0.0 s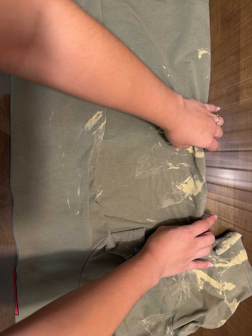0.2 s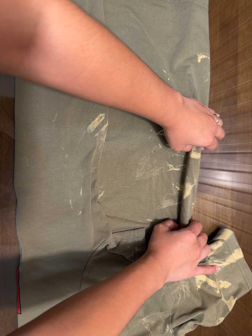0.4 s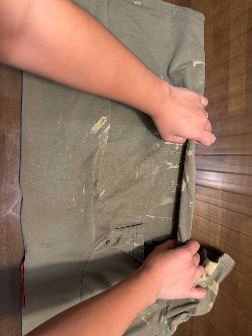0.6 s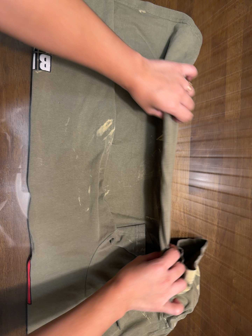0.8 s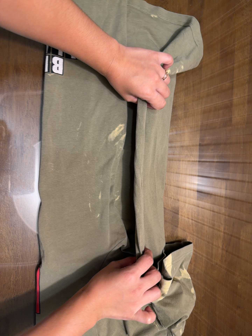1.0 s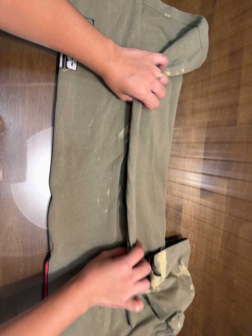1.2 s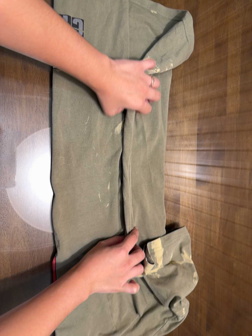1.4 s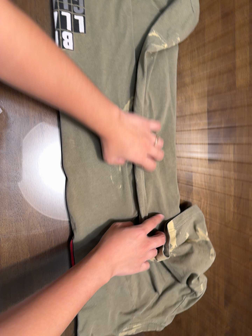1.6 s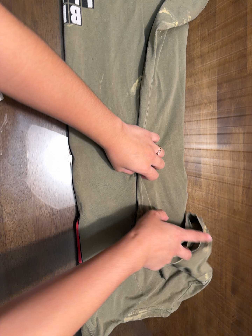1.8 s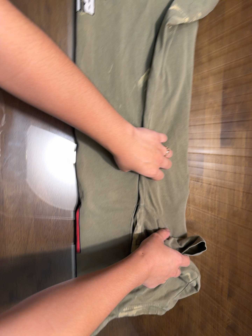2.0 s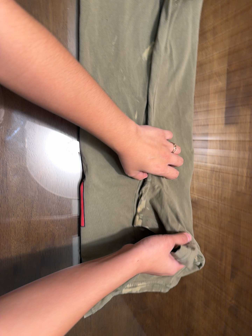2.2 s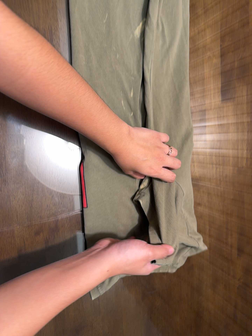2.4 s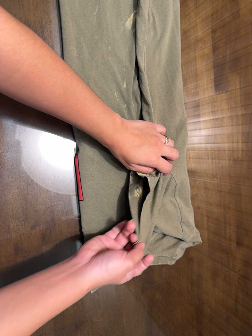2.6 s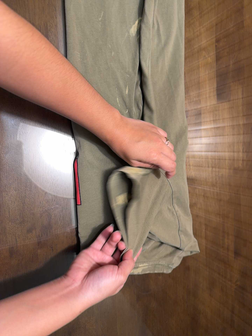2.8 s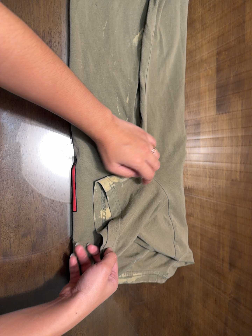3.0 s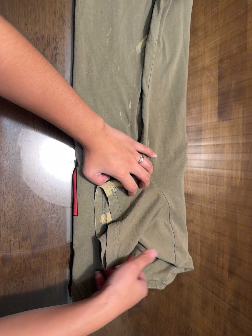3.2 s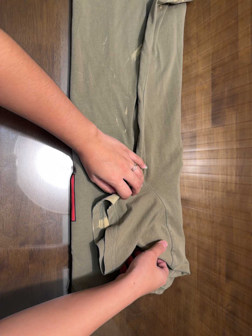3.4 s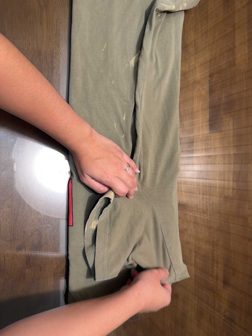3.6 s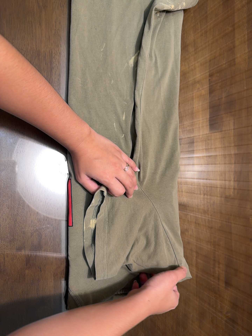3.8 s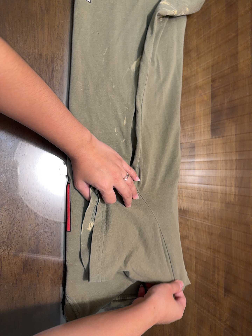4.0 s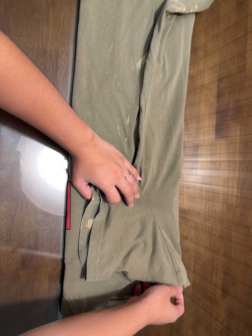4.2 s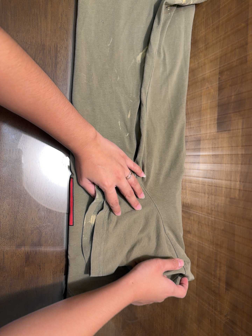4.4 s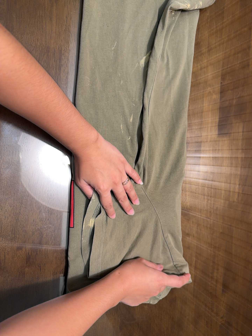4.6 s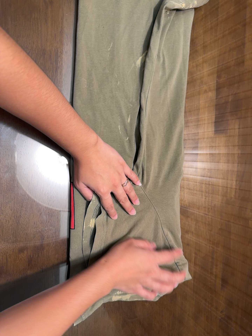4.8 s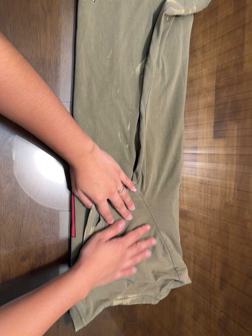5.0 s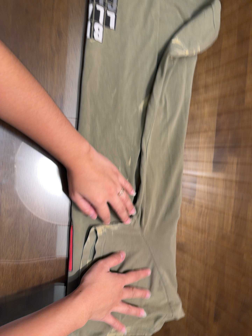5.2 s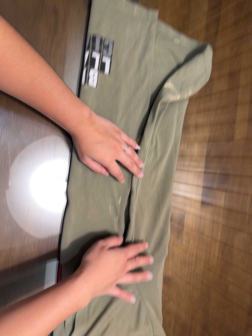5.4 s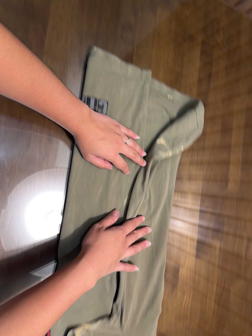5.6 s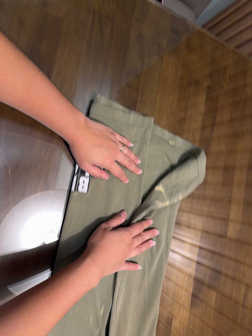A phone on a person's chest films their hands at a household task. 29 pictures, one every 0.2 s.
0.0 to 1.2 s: The camera pans to its right by about 10 degrees. It travels to its left and backward, about 14 cm.
1.2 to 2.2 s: The camera travels toward the bottom of its view, about 14 cm, so close, fixed things drift upward.
2.2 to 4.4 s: The camera shifts only a little, or ends up much as it began.
4.4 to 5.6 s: The camera travels toward the top of its view, about 28 cm, so close, fixed things drift downward. Its aim tips toward the top of its view by about 10 degrees, and the scene shifts downward.
The film runs forward here.
